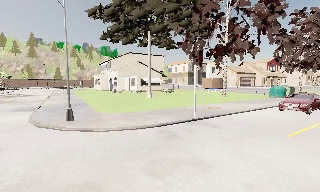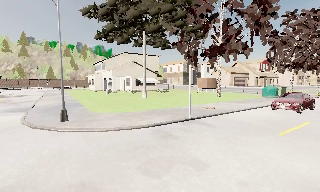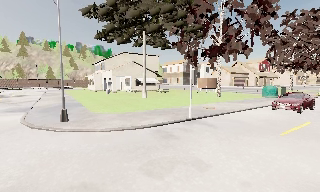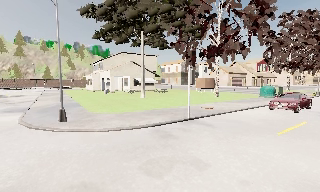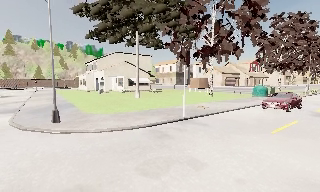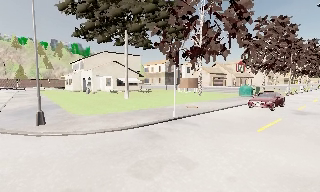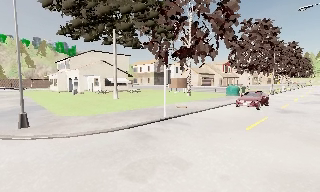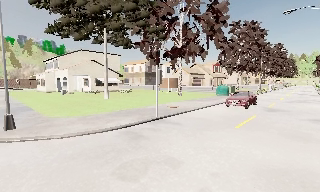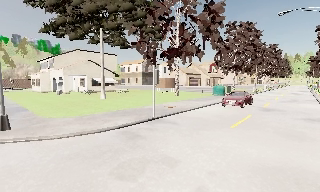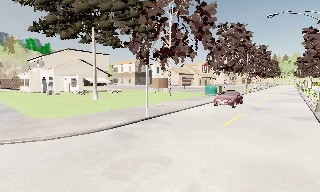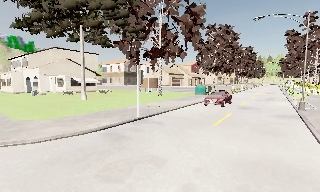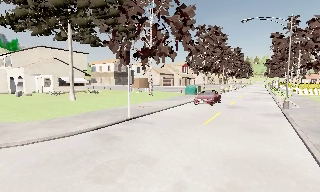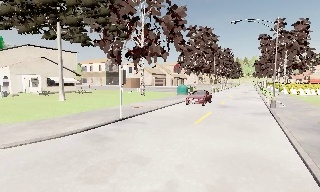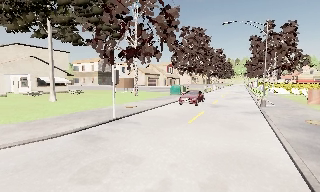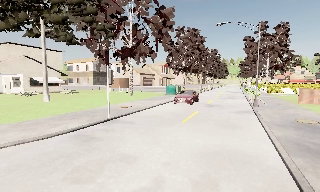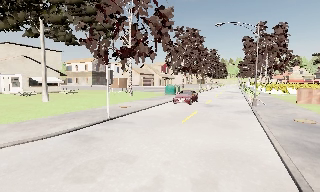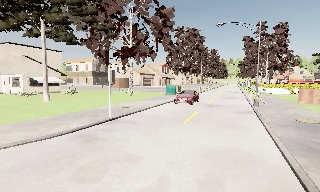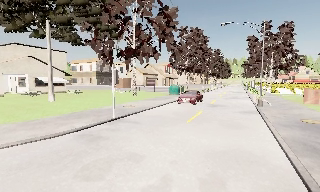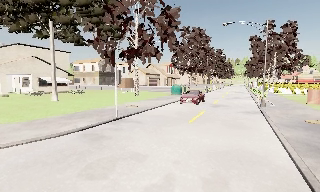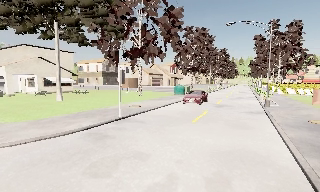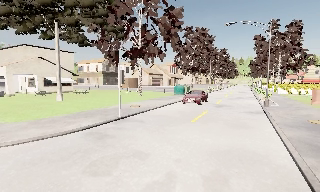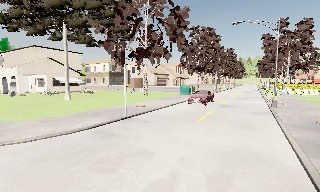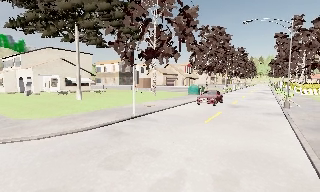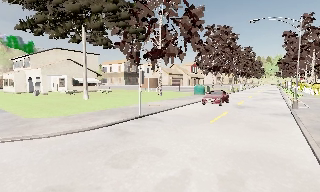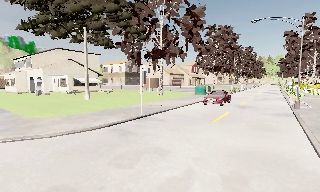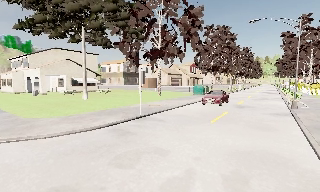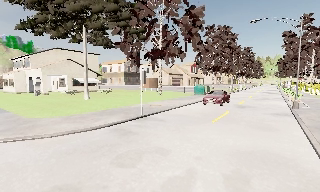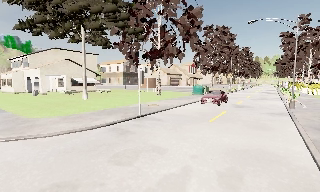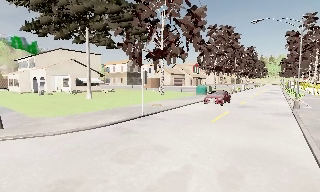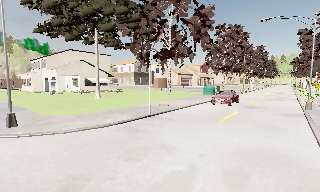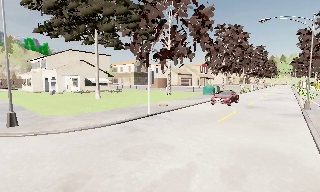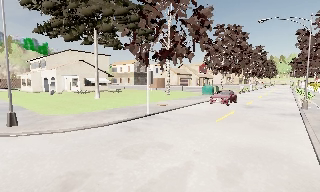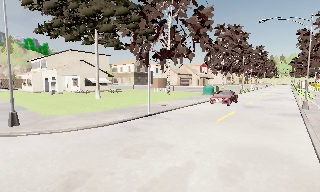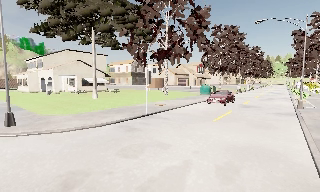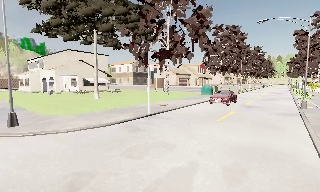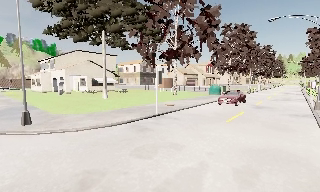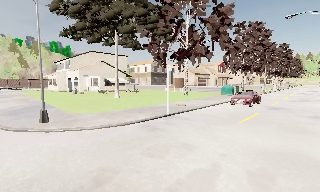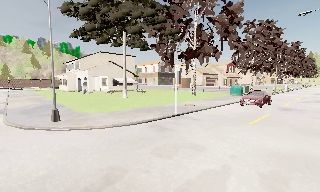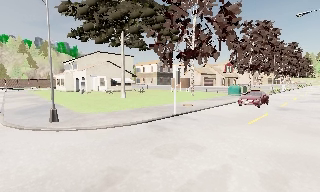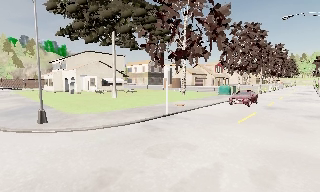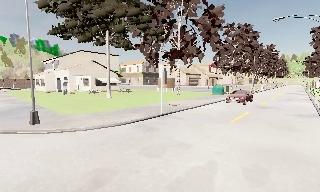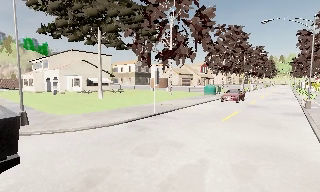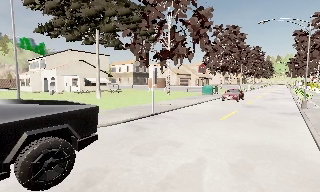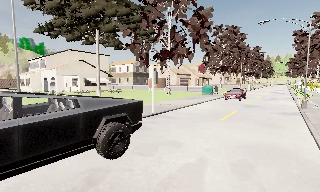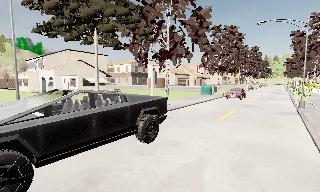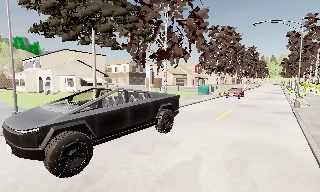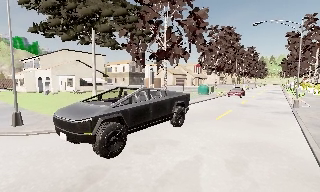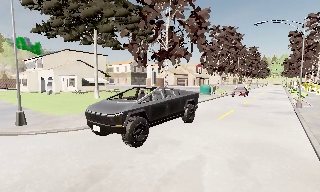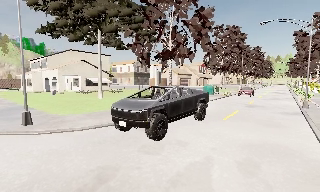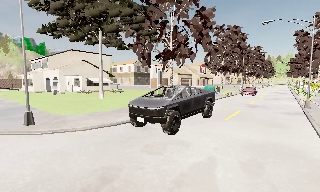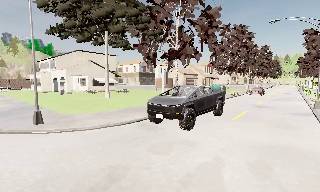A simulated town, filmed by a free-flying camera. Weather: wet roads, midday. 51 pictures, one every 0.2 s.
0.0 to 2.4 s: The camera pans to its right, which is clockwise from overhead, by about 30 degrees. It travels to its left, about 0.5 m.
2.4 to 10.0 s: The camera pans to its left, which is counterclockwise from overhead, by about 10 degrees. It travels backward and to its left, about 1.5 m, so what stands in front gets smaller.
The film runs backward here.
